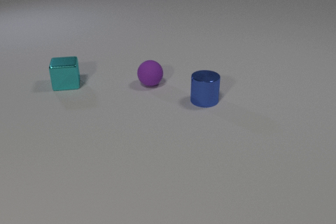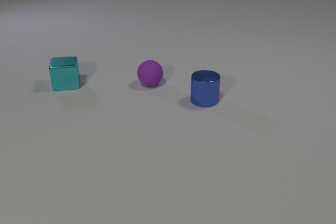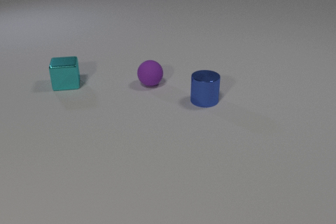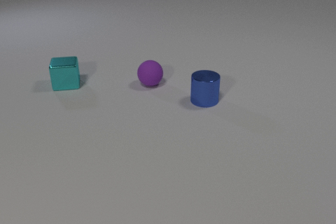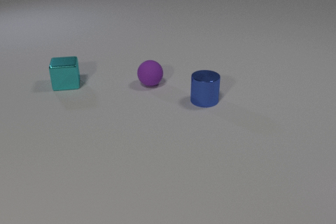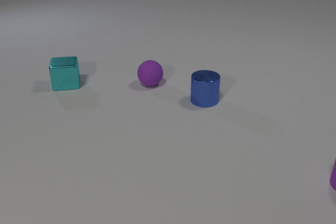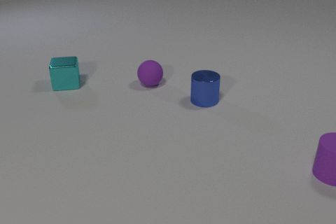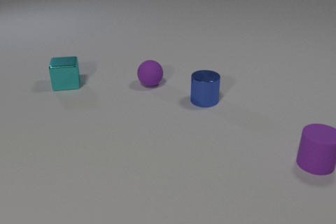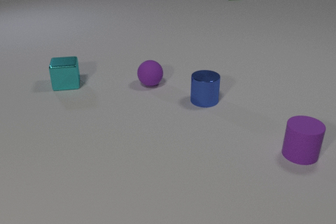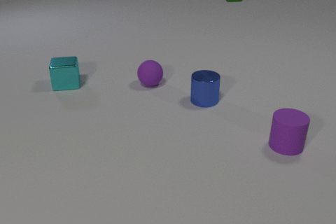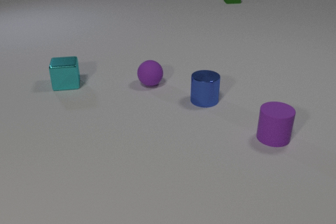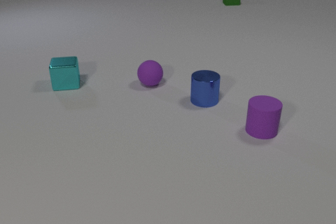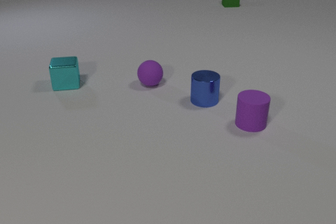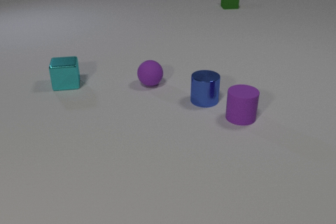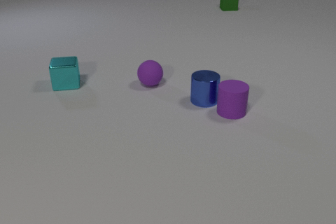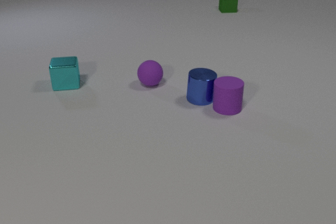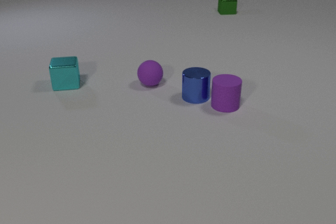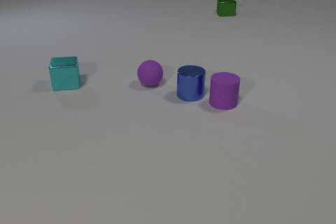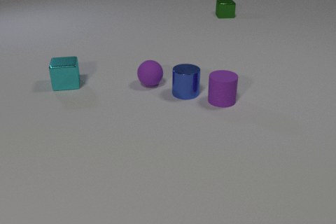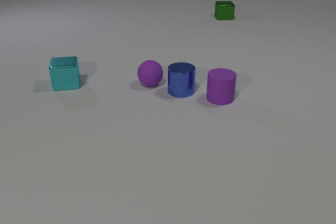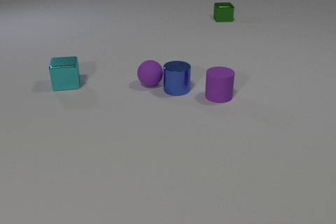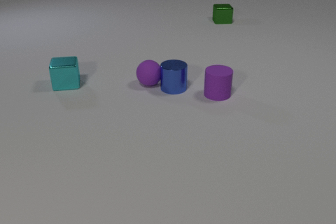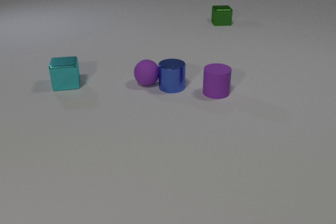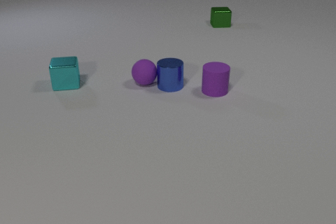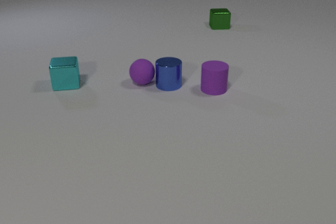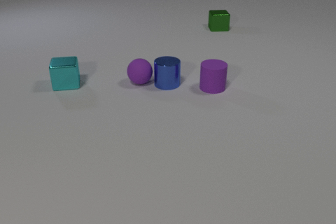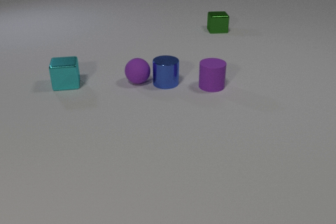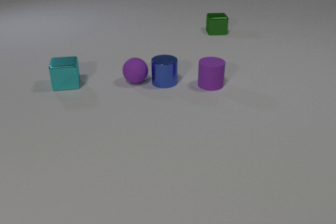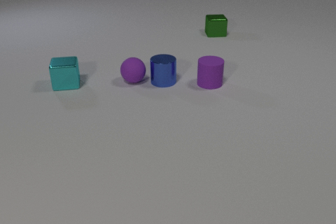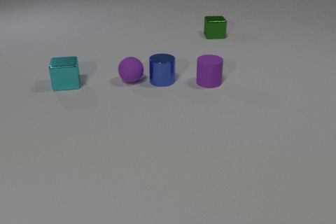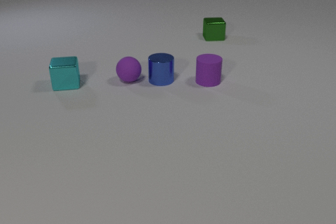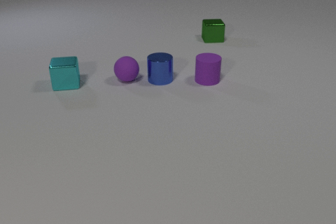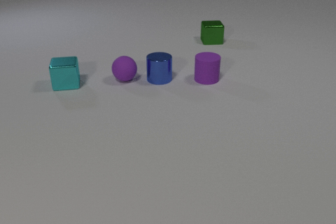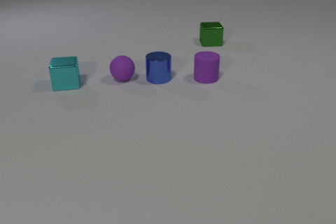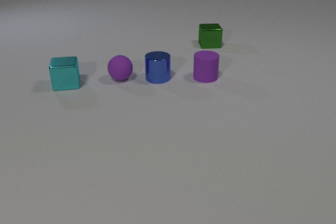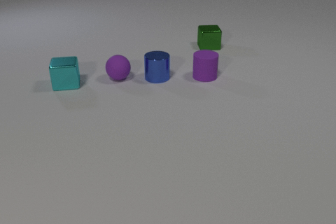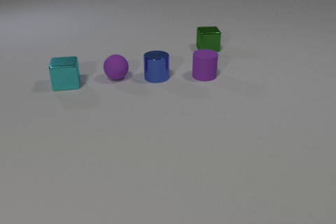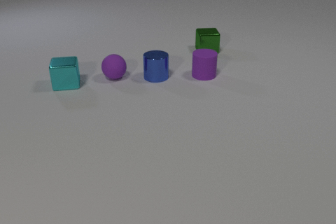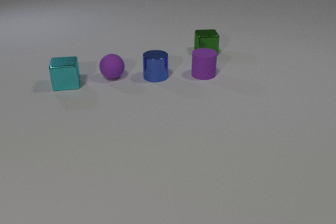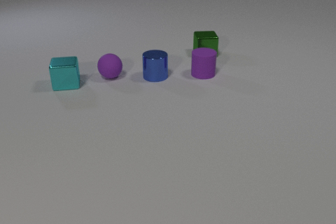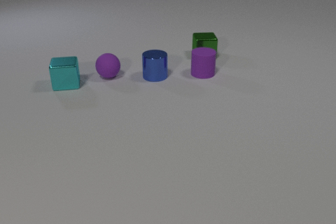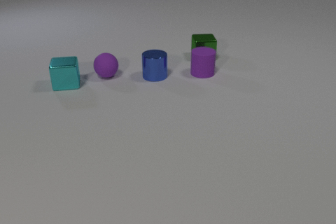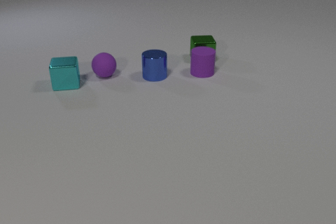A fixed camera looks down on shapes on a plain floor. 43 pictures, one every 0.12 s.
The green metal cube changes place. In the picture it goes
toward the camera.
0.00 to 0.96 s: The purple rubber cylinder comes in at the right edge, slides to the left and away from the camera. The green metal cube comes in at the top edge, slides toward the camera.
0.96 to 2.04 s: The purple rubber cylinder slides away from the camera and to the left. The blue metal cylinder slides to the left and away from the camera. The green metal cube slides toward the camera. The purple rubber cylinder and the blue metal cylinder collide.
2.04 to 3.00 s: The purple rubber cylinder slides away from the camera. The blue metal cylinder slides away from the camera and to the left. The purple rubber sphere rolls to the left. The green metal cube slides toward the camera. The blue metal cylinder and the purple rubber sphere collide.
3.00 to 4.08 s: The purple rubber cylinder slides away from the camera. The blue metal cylinder slides away from the camera and to the left. The purple rubber sphere rolls to the left and away from the camera. The green metal cube slides toward the camera.
4.08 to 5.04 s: The purple rubber cylinder slides away from the camera. The blue metal cylinder slides away from the camera. The purple rubber sphere rolls to the left and away from the camera. The green metal cube slides toward the camera.
What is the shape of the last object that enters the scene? cube.
Are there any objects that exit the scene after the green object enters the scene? no.
What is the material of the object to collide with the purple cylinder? metal.
